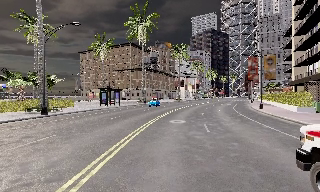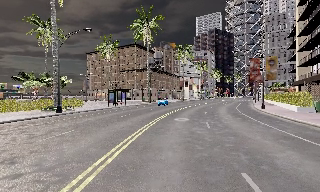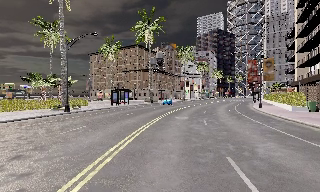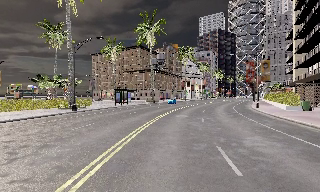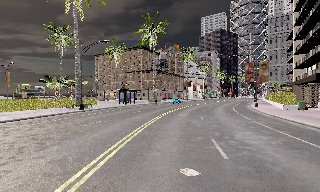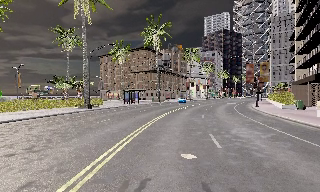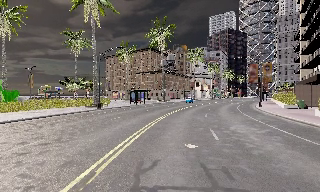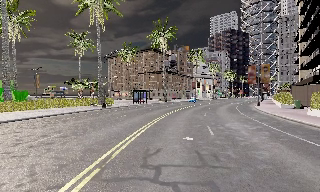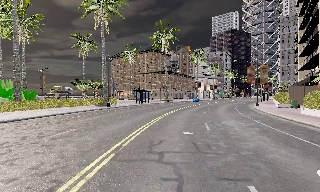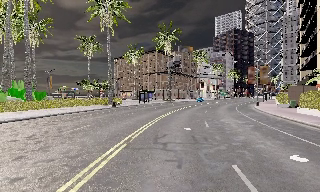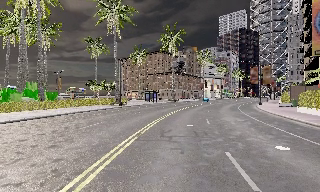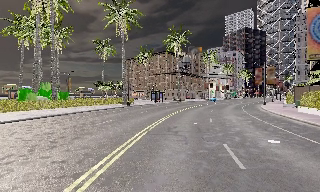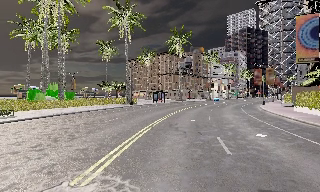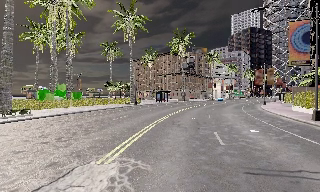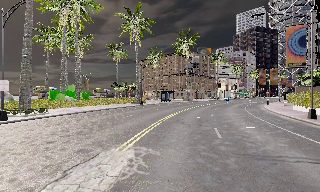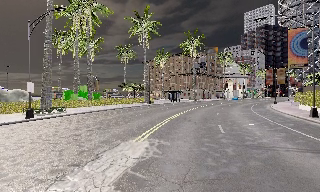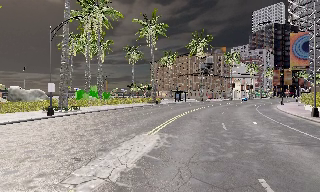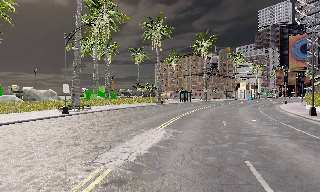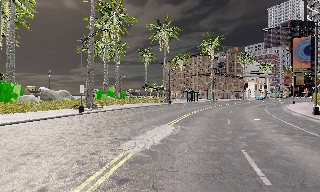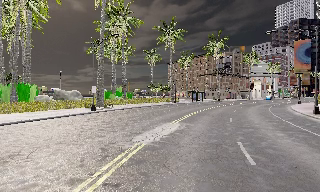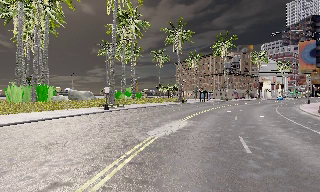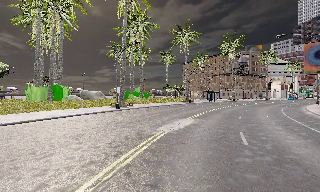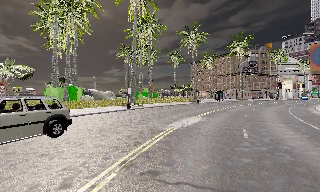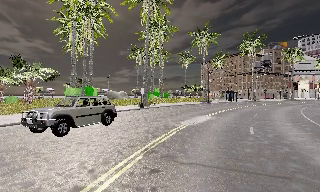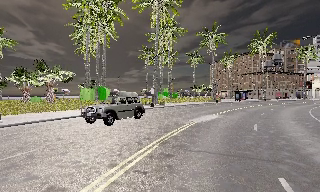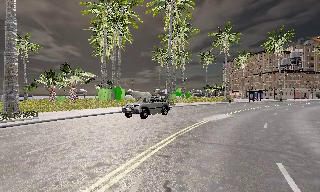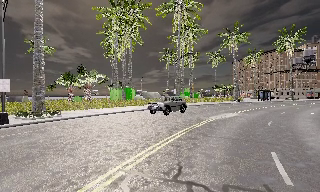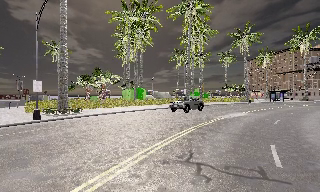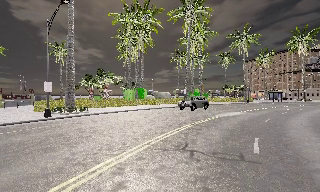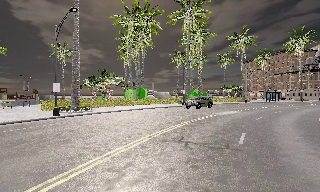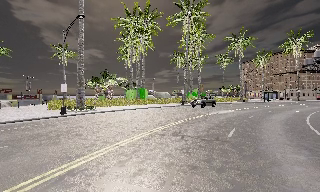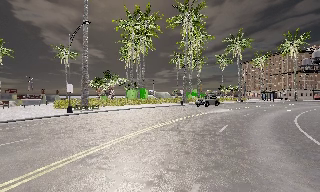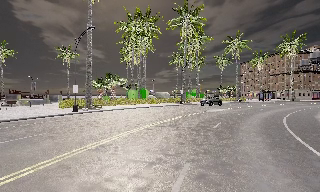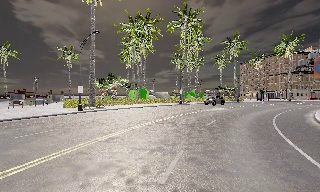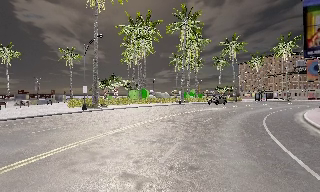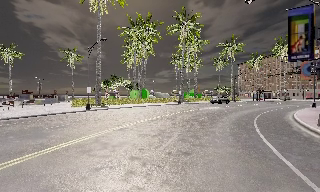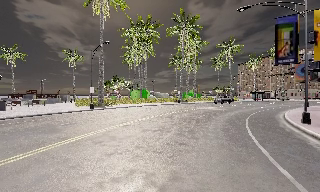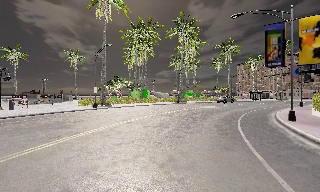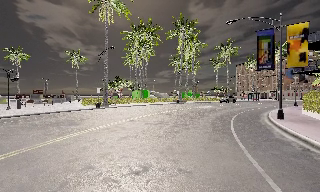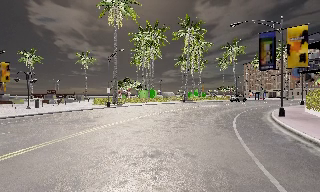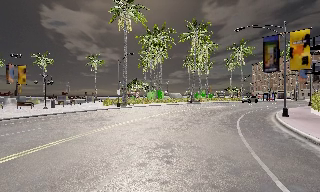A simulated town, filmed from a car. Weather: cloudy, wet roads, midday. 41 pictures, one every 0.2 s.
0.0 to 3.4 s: The scene slides to the right, as the camera pans about 20 degrees to its left. It travels backward, about 17 m, so what stands in front gets smaller.
3.4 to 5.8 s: The camera pans to its left, which is counterclockwise from overhead, by about 30 degrees. It travels backward, about 12 m, so what stands in front gets smaller.
5.8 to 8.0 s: The camera travels backward, about 11 m, so what stands in front gets smaller.
The film runs backward here.
